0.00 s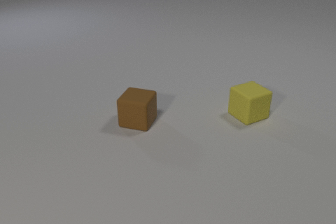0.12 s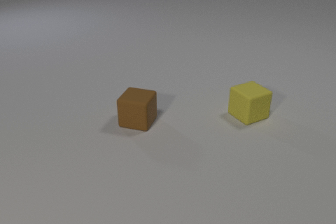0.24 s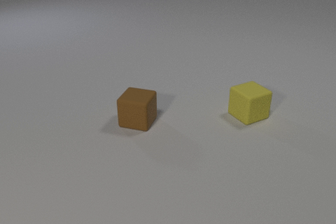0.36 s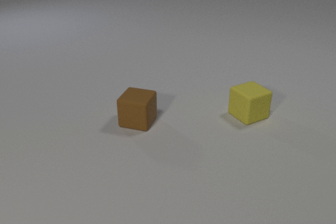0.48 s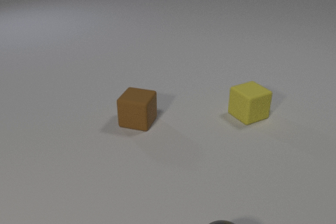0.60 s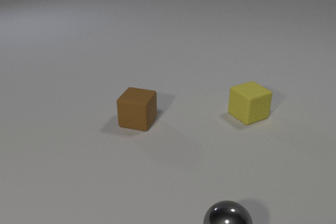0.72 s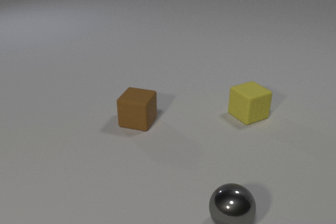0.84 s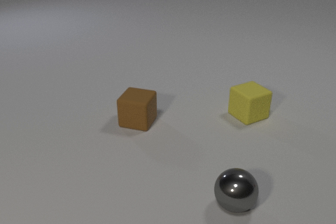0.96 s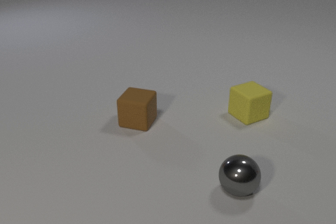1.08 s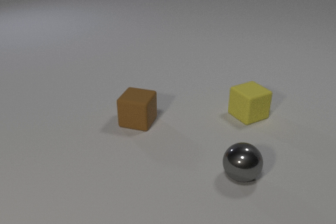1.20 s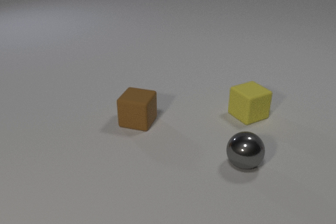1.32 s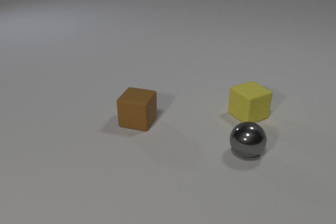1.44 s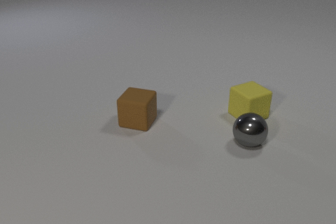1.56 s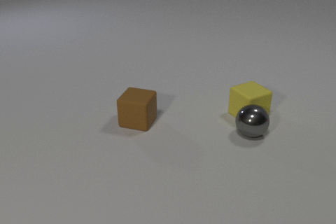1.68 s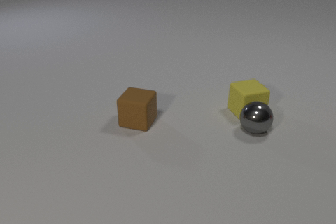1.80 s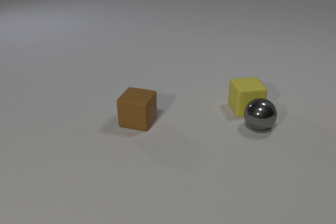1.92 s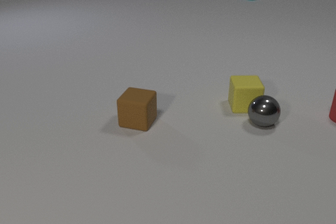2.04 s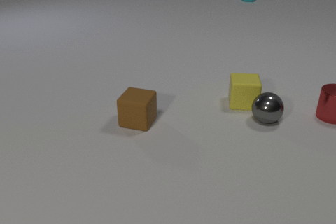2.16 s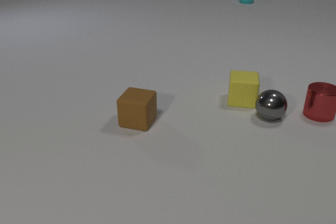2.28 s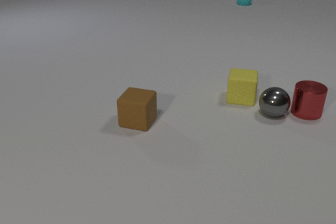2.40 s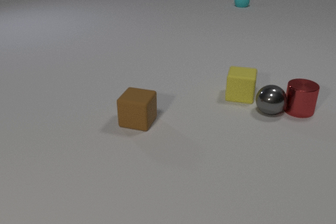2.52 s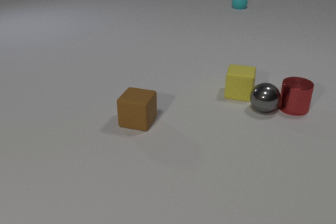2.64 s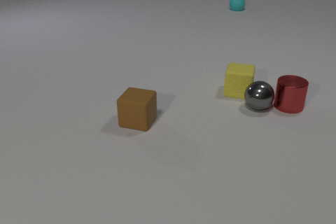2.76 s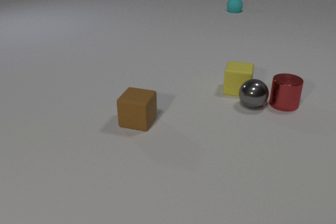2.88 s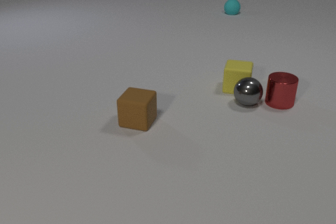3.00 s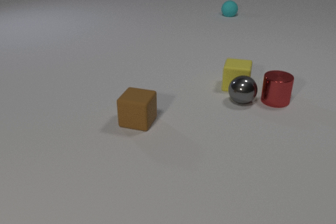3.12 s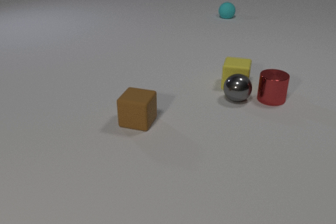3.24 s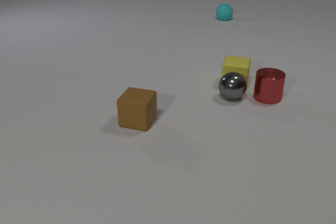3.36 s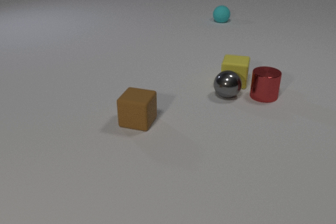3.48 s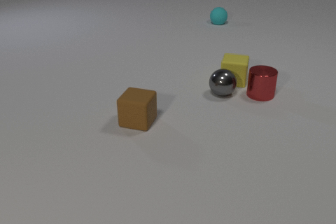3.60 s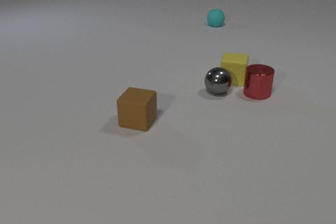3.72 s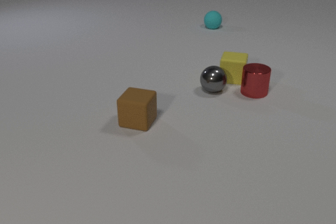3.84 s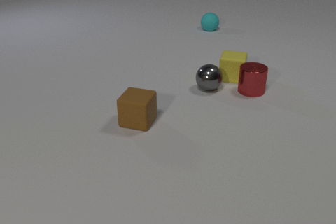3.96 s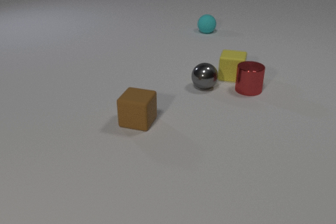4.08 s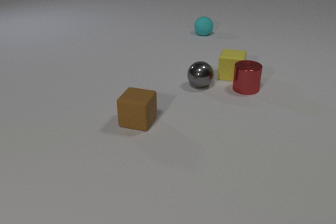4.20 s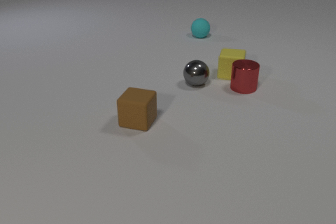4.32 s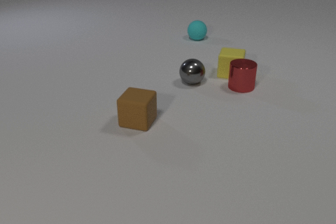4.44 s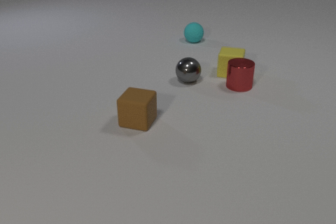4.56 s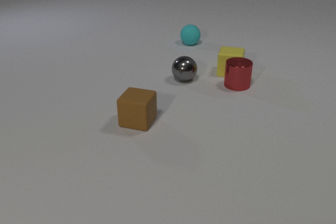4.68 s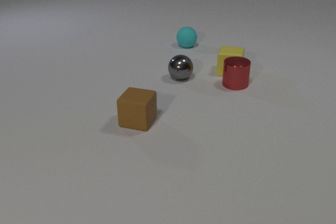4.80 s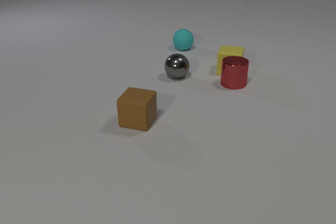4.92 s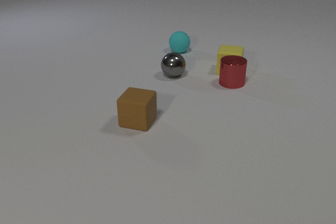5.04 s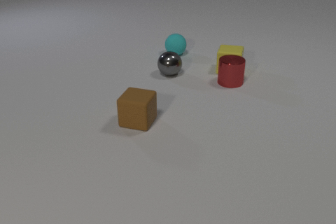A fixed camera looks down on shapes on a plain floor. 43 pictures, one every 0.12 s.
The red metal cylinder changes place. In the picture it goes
to the left.
The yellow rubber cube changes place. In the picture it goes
away from the camera.
0.00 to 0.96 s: The gray metal sphere comes in at the bottom edge, rolls away from the camera.
0.96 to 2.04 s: The gray metal sphere rolls away from the camera. The yellow rubber cube slides away from the camera, spins clockwise seen from above by about 30 degrees, its near face sliding to the left. The red metal cylinder comes in at the right edge, slides to the left. The cyan rubber sphere comes in at the top edge, rolls toward the camera. The gray metal sphere and the yellow rubber cube collide.
2.04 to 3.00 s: The gray metal sphere rolls away from the camera and to the left. The yellow rubber cube slides away from the camera. The red metal cylinder slides to the left. The cyan rubber sphere rolls toward the camera. The gray metal sphere and the red metal cylinder collide.
3.00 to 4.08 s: The gray metal sphere rolls to the left and away from the camera. The yellow rubber cube slides away from the camera. The red metal cylinder slides to the left and away from the camera. The cyan rubber sphere rolls toward the camera.
4.08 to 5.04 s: The gray metal sphere rolls to the left and away from the camera. The yellow rubber cube slides away from the camera. The red metal cylinder slides to the left and away from the camera. The cyan rubber sphere rolls toward the camera and to the left.
Are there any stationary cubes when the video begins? yes.
Are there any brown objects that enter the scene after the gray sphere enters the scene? no.
How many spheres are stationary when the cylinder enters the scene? 0.
